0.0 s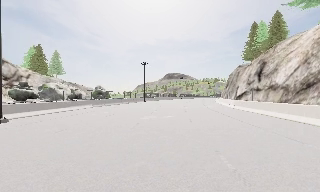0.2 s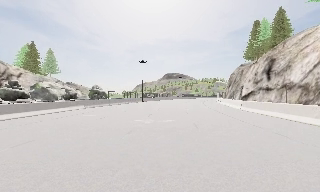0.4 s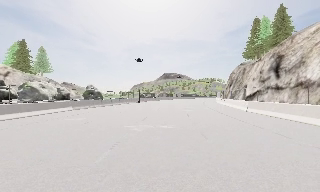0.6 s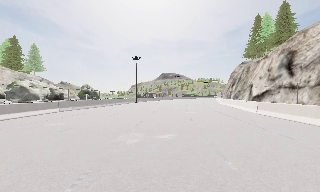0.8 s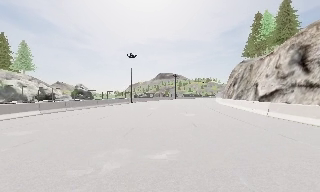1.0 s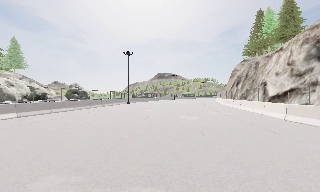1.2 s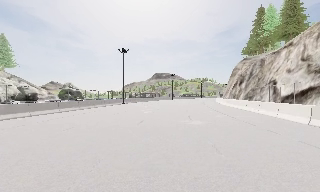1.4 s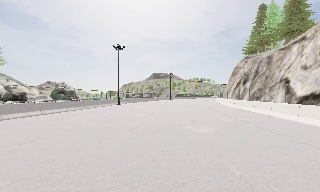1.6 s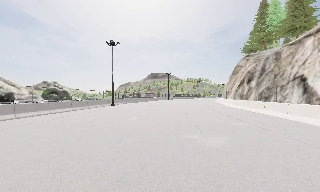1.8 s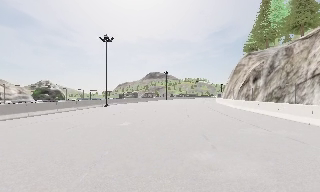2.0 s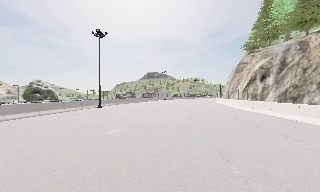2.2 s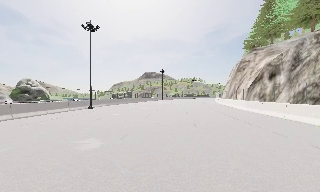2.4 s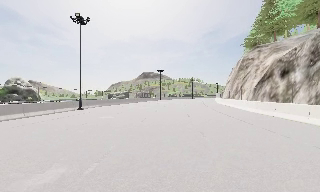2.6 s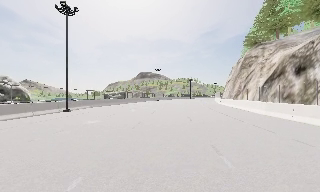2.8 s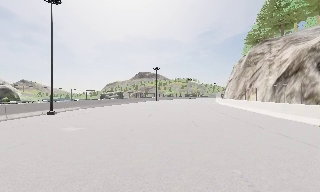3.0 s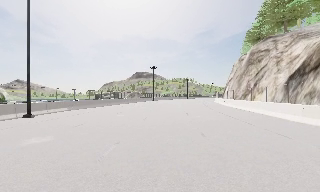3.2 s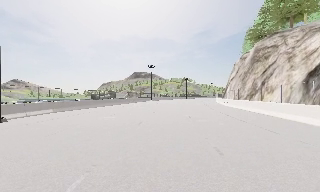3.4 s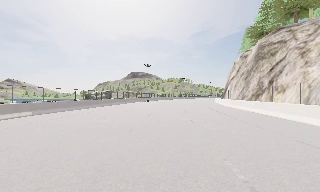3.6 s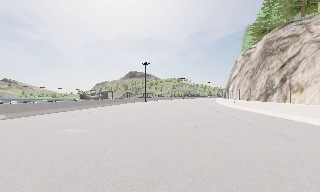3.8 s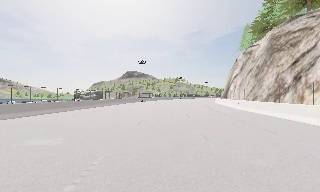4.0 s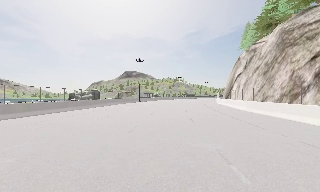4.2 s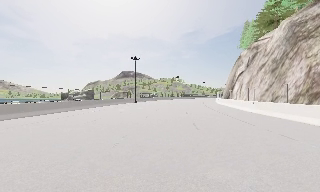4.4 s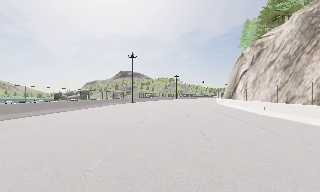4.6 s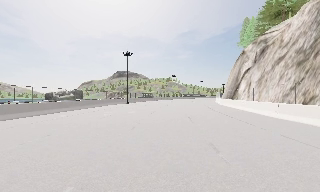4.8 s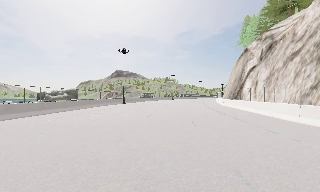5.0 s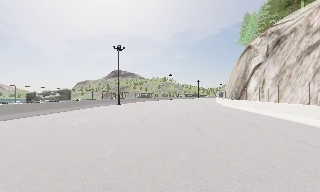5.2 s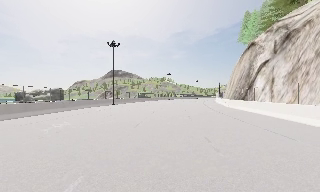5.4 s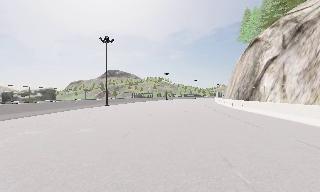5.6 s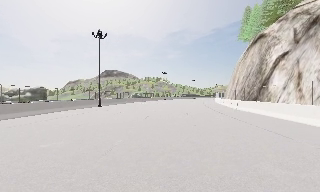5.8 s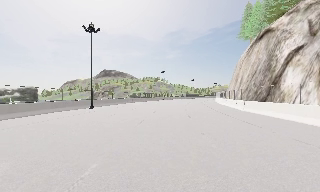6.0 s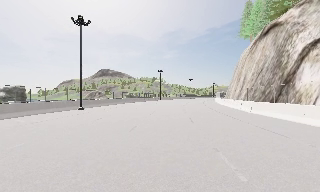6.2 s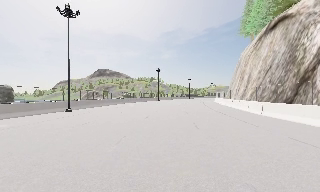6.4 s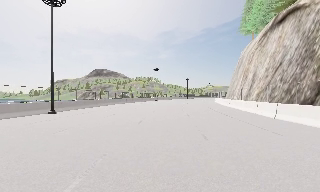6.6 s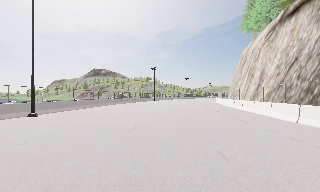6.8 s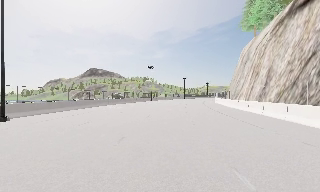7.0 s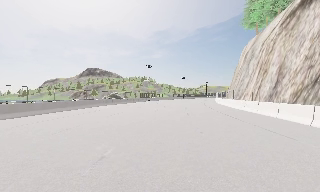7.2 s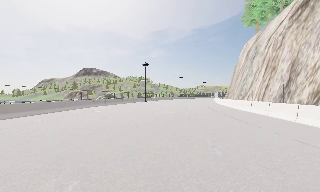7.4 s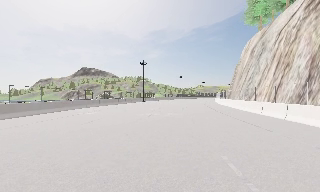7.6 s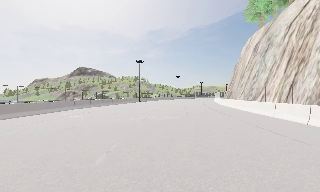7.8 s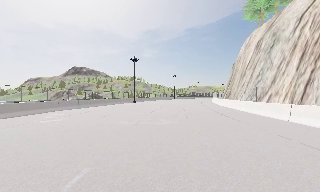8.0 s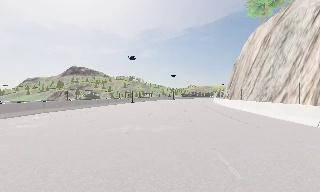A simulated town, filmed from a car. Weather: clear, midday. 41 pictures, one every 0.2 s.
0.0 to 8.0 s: The scene slides to the left, as the camera pans about 30 degrees to its right. It travels forward, about 90 m.
The film runs forward here.
